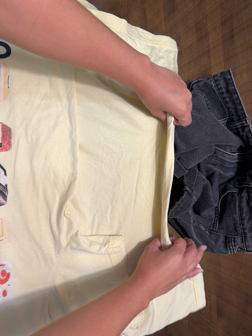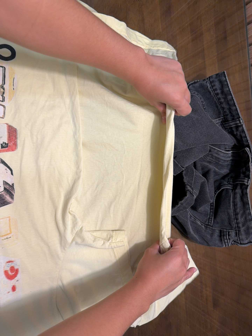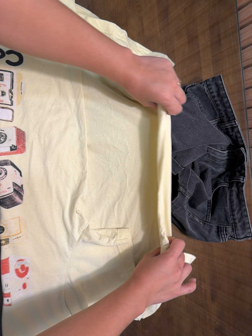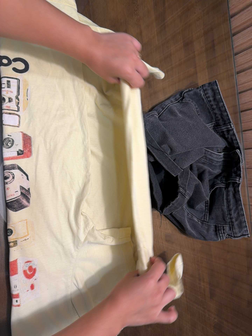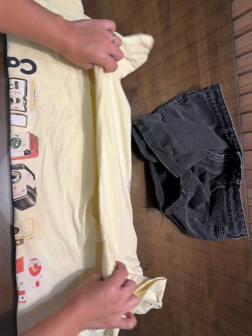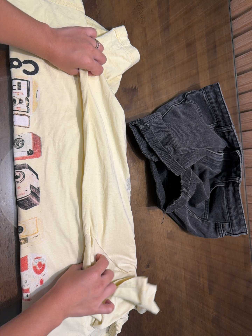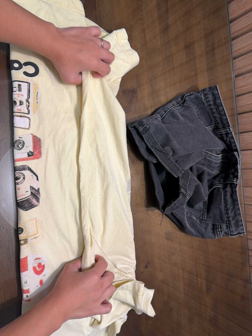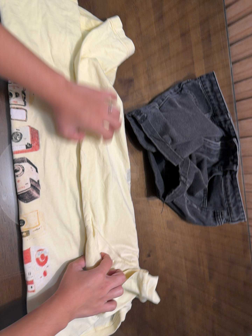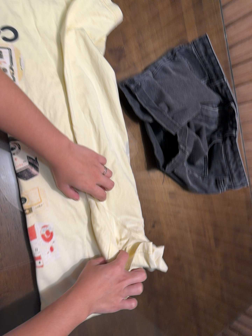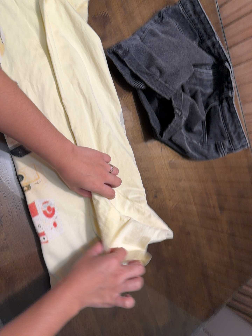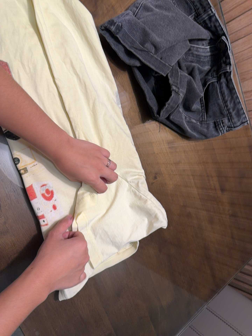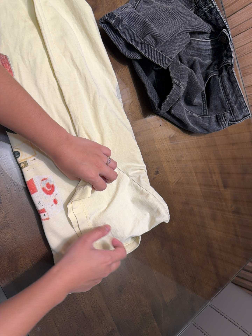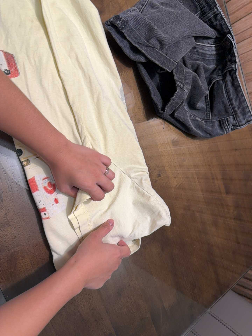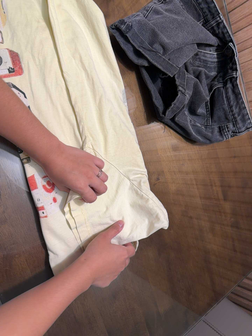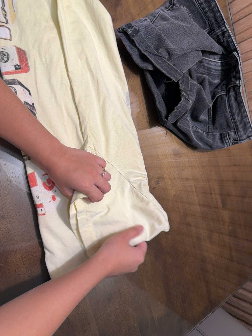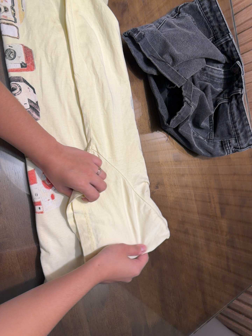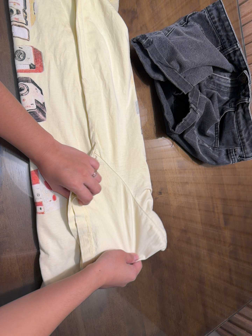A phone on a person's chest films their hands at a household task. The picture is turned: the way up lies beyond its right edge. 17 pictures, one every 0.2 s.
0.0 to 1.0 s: The camera travels to its left and backward, about 10 cm.
1.0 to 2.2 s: The camera travels toward the bottom of its view, about 10 cm, so close, fixed things drift upward. Its aim tips toward the bottom of its view by about 10 degrees, and the scene shifts upward. It rolls about its line of sight by about 15 degrees, and the scene rotates counterclockwise.
2.2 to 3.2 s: The camera rolls about its line of sight by about 10 degrees, and the scene rotates clockwise.
The film runs forward here.
